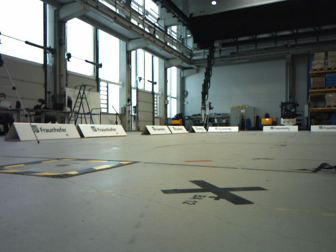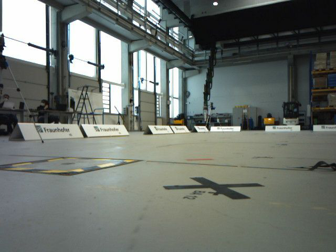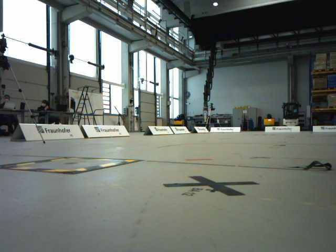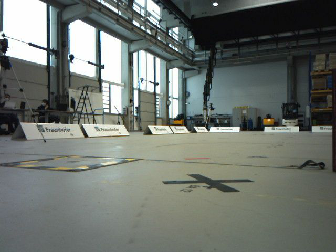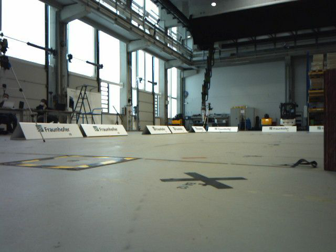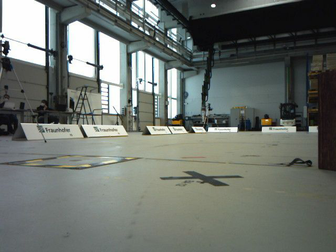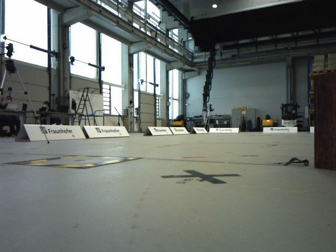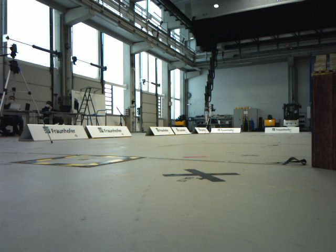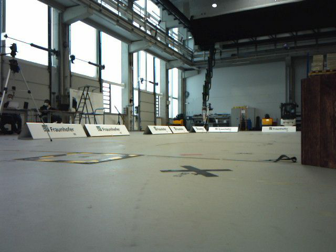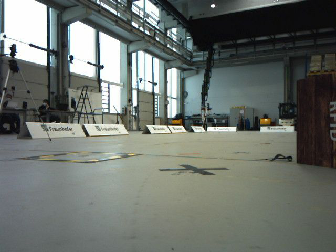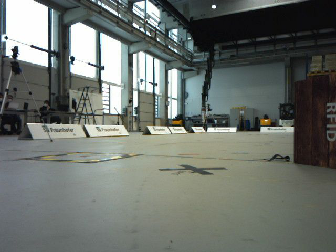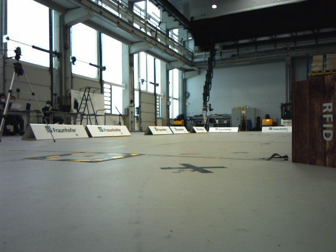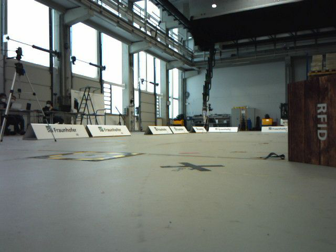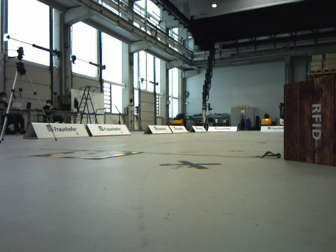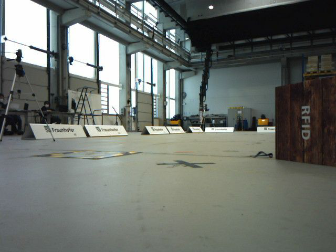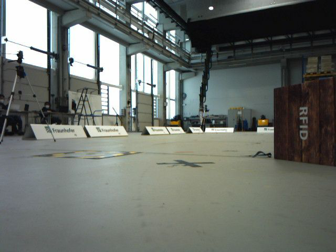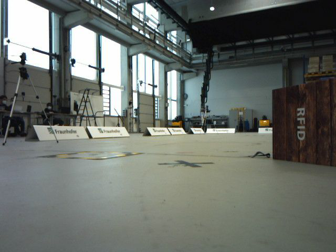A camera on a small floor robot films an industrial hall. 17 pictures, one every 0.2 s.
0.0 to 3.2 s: The camera travels backward, about 0.7 m, so what stands in front gets smaller.
The film runs backward here.
